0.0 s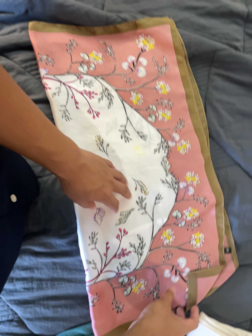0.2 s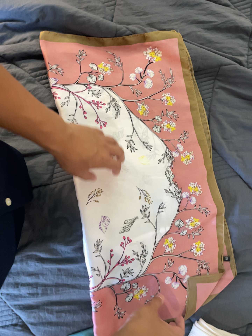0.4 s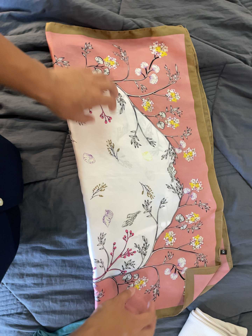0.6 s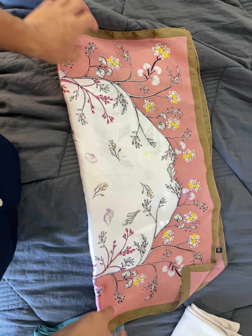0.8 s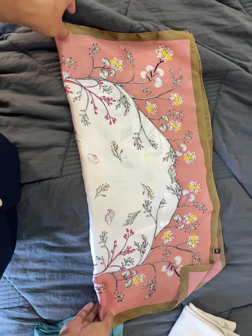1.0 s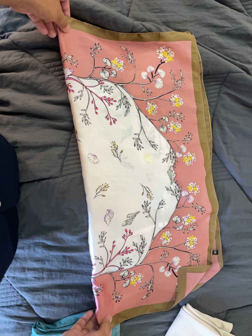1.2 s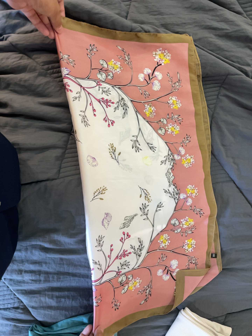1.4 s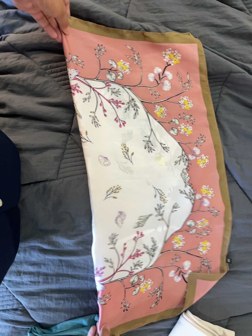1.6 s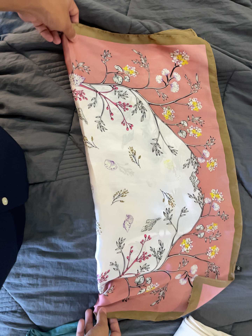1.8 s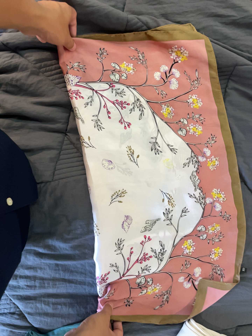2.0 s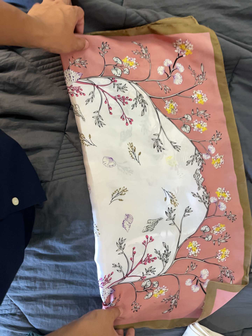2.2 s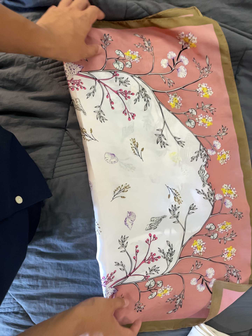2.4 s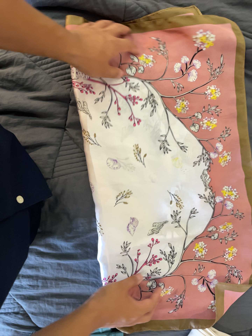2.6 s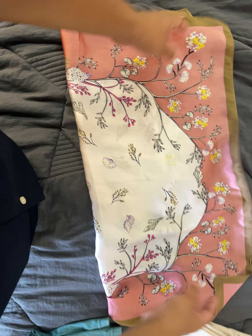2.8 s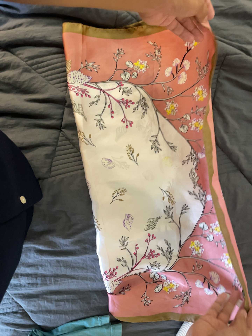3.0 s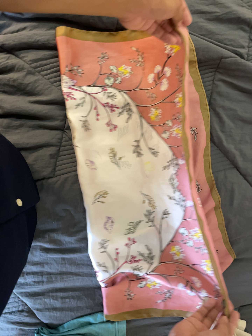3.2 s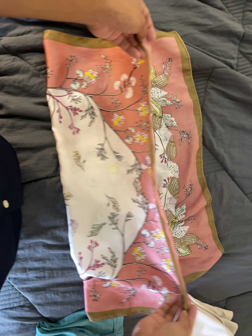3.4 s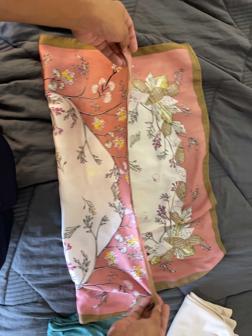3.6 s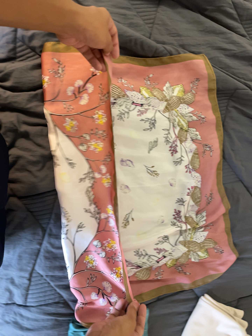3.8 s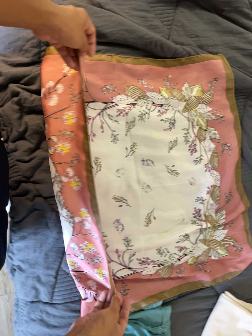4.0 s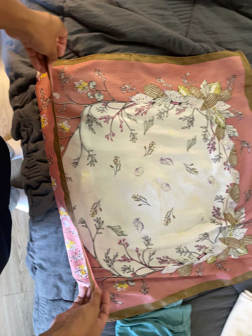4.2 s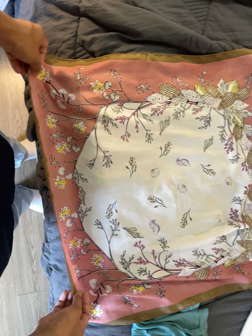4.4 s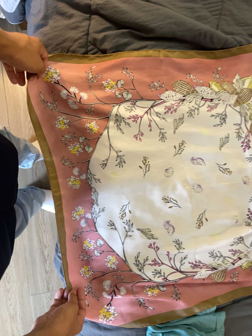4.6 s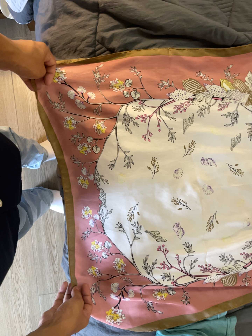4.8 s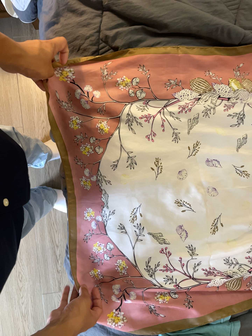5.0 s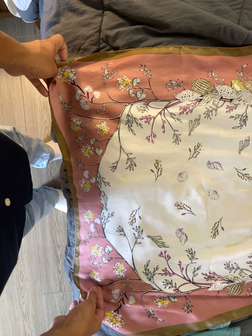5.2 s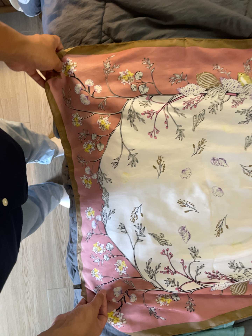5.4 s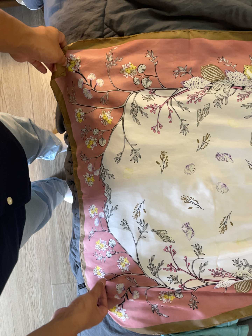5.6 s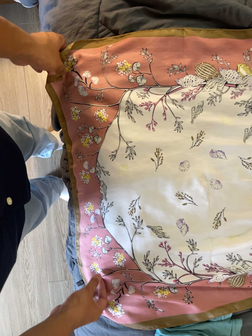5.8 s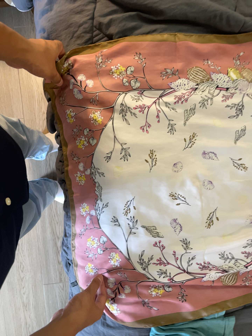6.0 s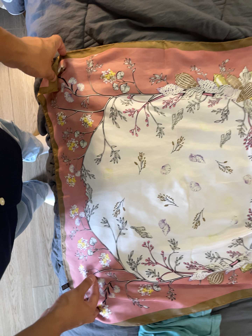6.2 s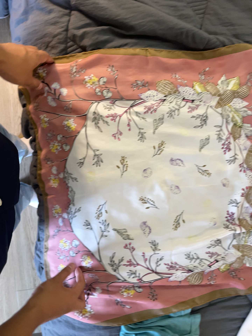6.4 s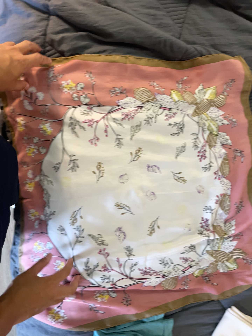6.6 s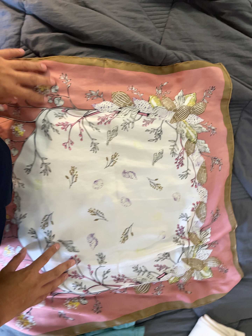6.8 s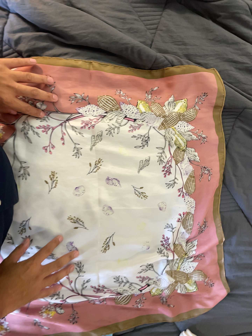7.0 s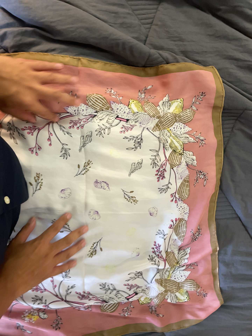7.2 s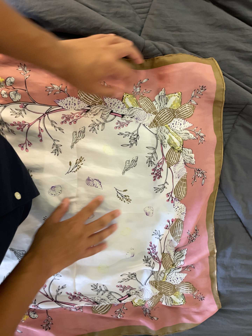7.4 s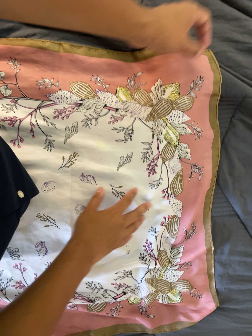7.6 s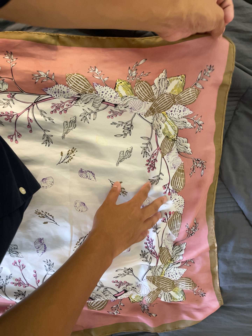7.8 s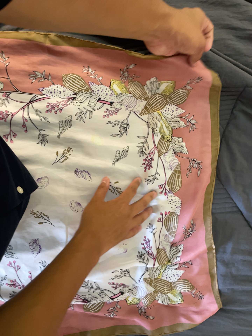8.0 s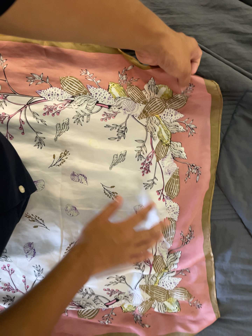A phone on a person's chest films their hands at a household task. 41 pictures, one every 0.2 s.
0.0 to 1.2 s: The camera travels to its left and toward the top of its view, about 10 cm.
1.2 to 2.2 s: The camera travels to its right and forward, about 10 cm.
2.2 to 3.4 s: The camera pans to its right by about 15 degrees. It travels to its left and backward, about 18 cm.
3.4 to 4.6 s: The camera travels to its left, about 16 cm, so close, fixed things drift to the right.
4.6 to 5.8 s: The camera shifts only a little, or ends up much as it began.
5.8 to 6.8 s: The camera travels to its right, about 16 cm, so close, fixed things drift to the left.
6.8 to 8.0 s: The camera travels to its right and forward, about 18 cm.
The film runs backward here.
